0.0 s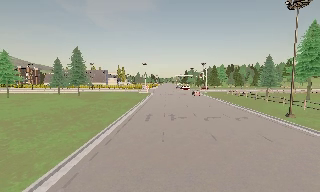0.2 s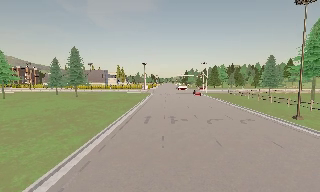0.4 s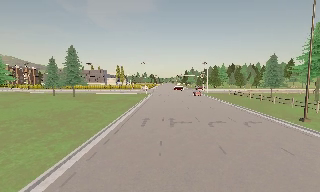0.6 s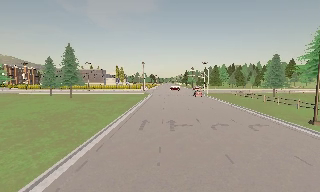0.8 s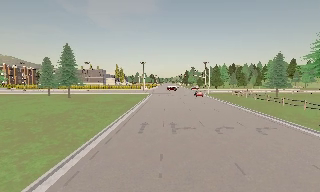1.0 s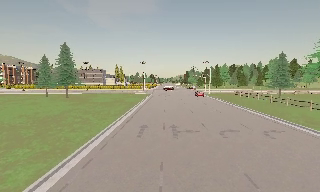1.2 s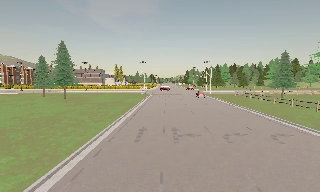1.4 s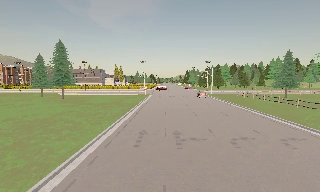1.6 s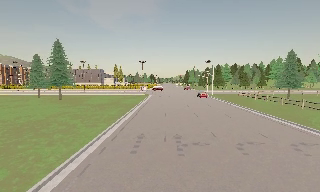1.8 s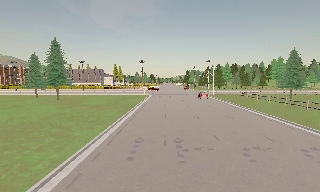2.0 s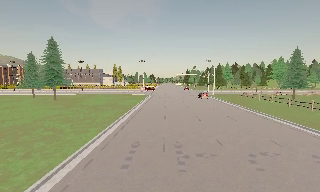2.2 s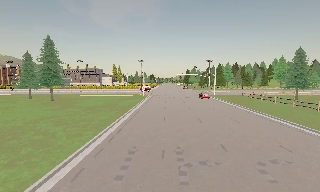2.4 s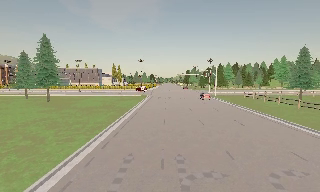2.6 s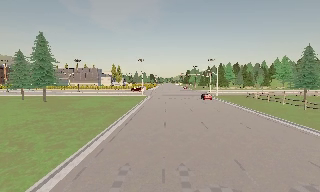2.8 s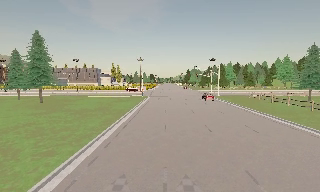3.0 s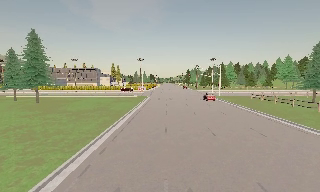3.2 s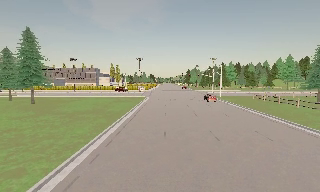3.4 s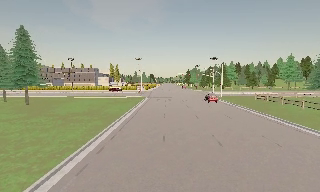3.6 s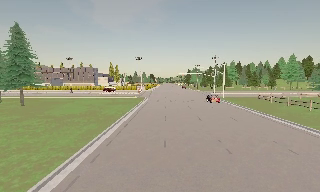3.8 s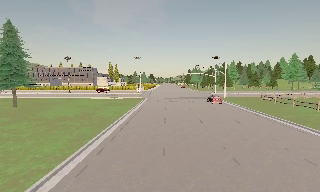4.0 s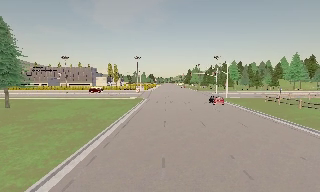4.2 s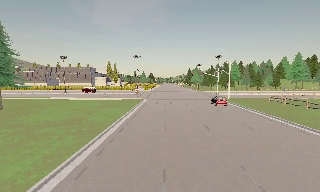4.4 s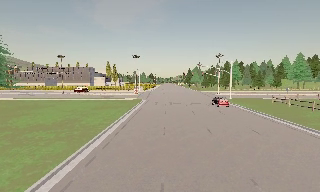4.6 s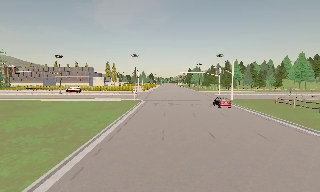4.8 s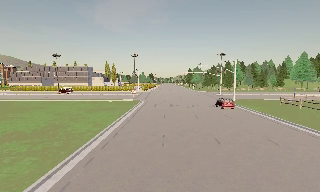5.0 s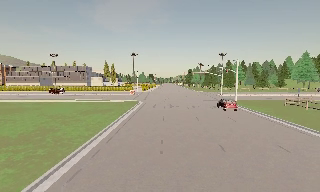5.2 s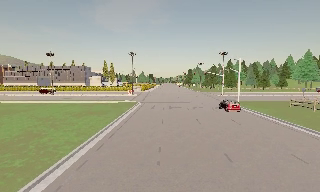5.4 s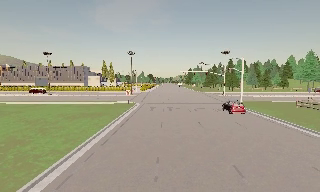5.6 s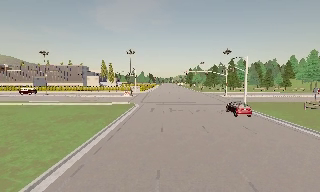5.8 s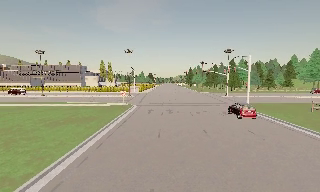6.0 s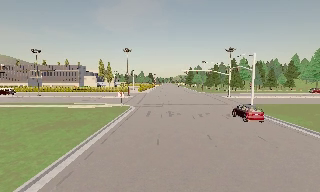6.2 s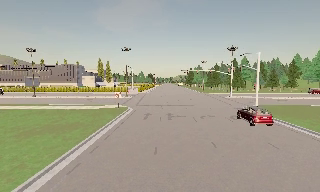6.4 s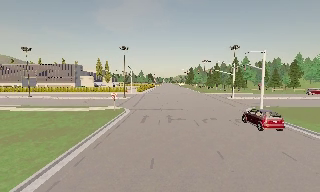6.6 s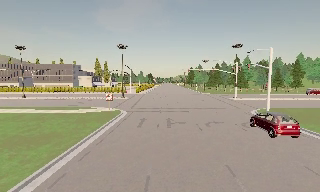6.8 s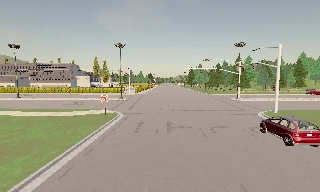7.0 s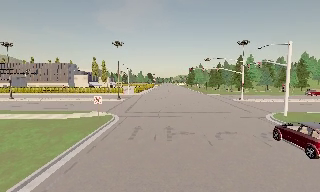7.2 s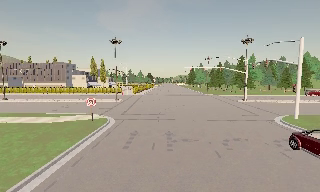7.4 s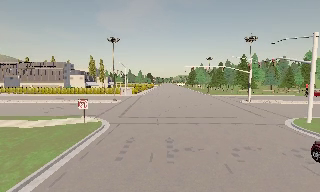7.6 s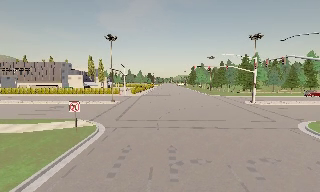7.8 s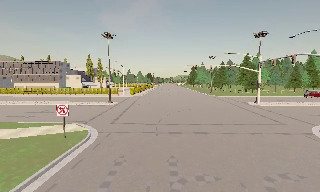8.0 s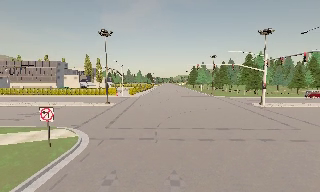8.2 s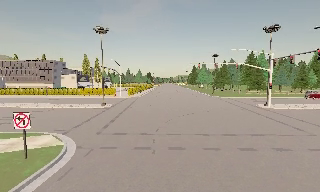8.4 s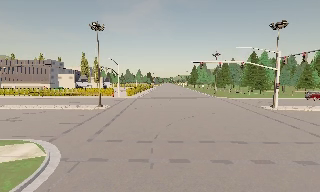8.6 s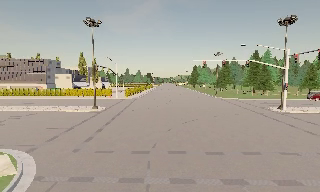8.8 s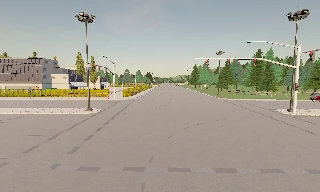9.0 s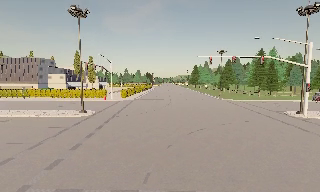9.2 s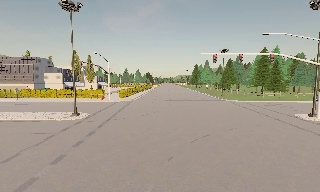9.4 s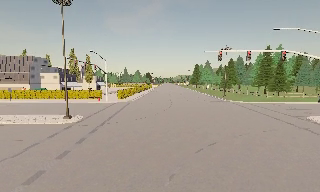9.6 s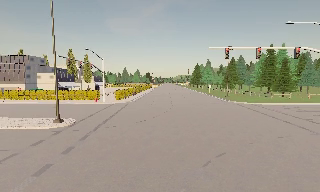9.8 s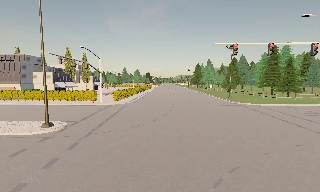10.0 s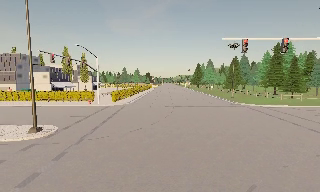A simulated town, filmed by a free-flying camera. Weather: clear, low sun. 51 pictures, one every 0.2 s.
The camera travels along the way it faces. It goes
forward.
0.0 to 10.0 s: The camera travels forward, about 60 m, so what stands in front looms larger. It gains speed.
The film runs forward here.
